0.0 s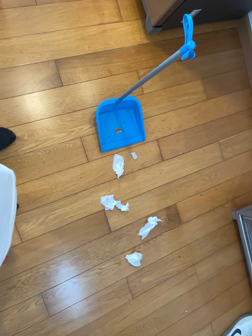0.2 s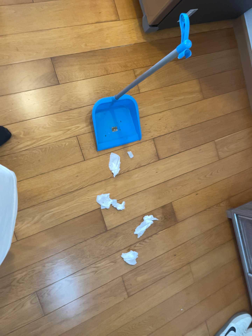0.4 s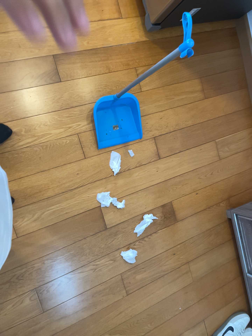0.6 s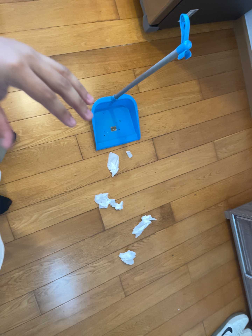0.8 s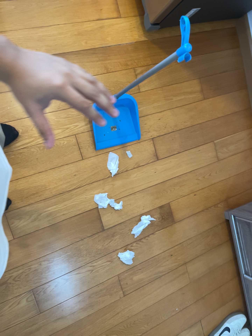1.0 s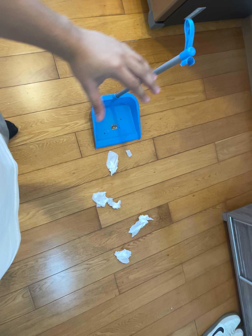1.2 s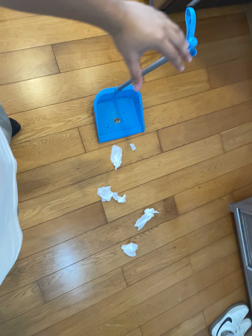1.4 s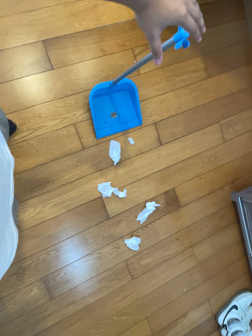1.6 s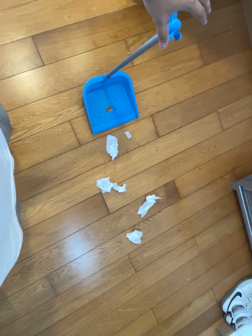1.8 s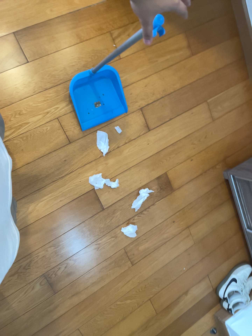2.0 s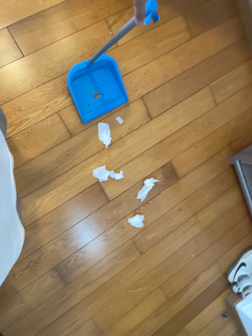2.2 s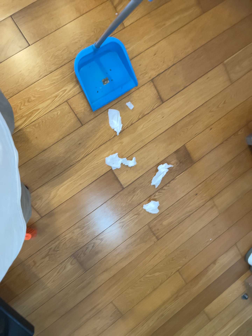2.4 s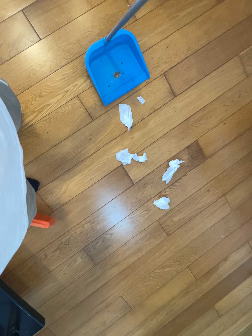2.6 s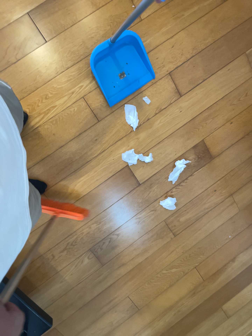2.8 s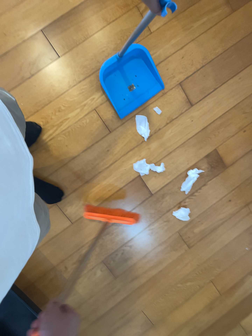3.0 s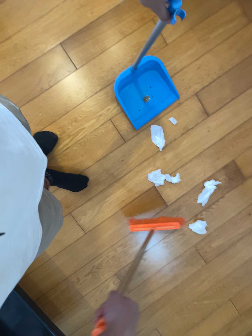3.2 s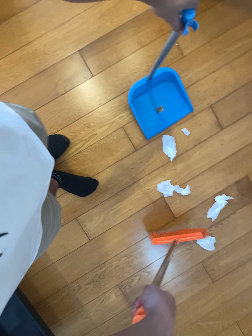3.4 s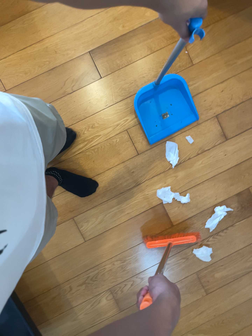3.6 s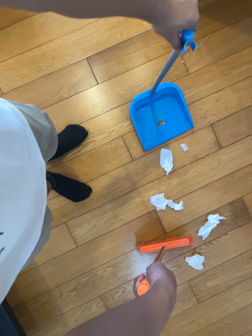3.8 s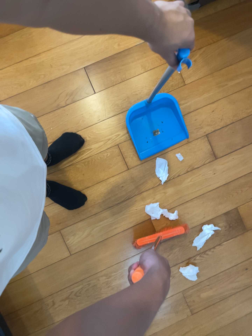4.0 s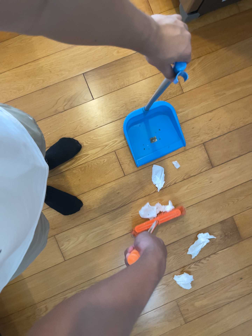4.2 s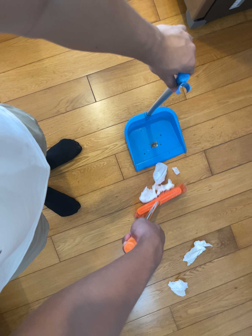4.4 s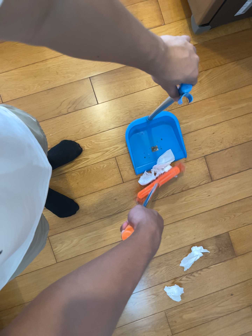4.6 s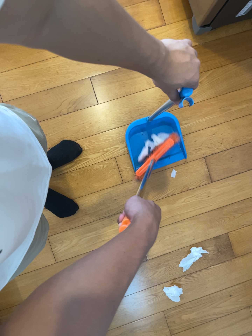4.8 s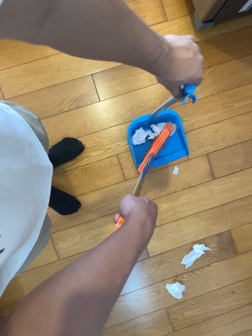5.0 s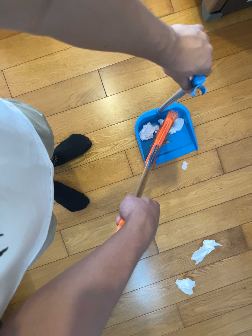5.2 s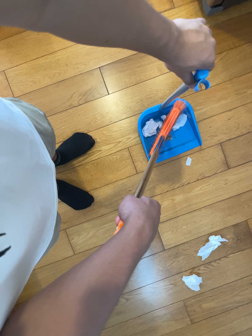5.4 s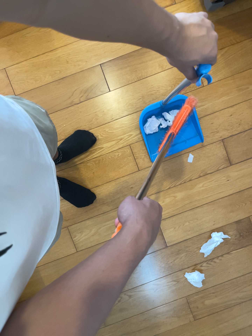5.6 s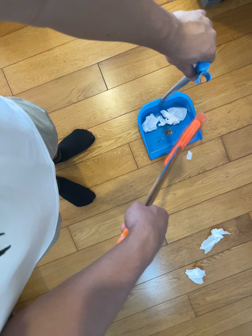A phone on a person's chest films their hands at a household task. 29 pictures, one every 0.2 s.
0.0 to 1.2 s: The camera travels toward the top of its view, about 6 cm.
1.2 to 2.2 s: The camera travels toward the top of its view, to its right and forward, about 12 cm. Its aim tips toward the bottom of its view by about 15 degrees. It rolls about its line of sight by about 15 degrees, and the scene rotates counterclockwise.
2.2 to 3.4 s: The scene slides to the right, as the camera pans about 15 degrees to its left. Its aim tips toward the top of its view by about 10 degrees. It rolls about its line of sight by about 10 degrees, and the scene rotates clockwise.
3.4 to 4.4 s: The camera travels toward the top of its view and to its right, about 9 cm, so close, fixed things drift downward. It rolls about its line of sight by about 10 degrees, and the scene rotates clockwise.
4.4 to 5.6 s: The camera shifts only a little, or ends up much as it began.
The film runs forward here.
